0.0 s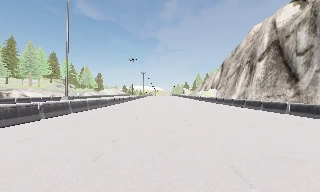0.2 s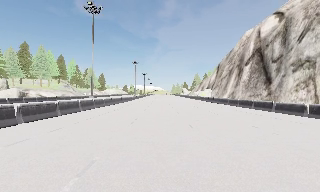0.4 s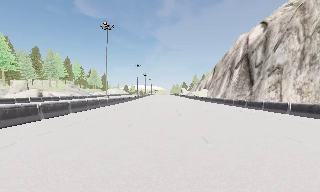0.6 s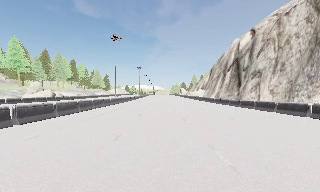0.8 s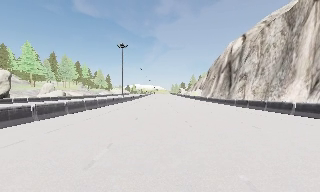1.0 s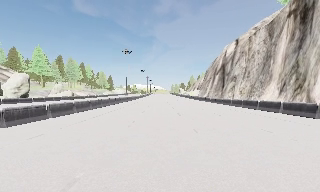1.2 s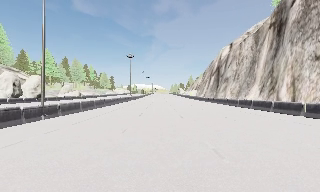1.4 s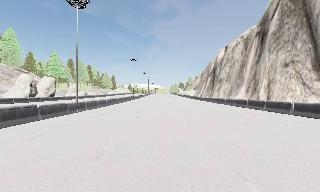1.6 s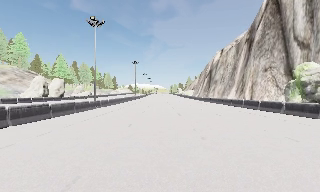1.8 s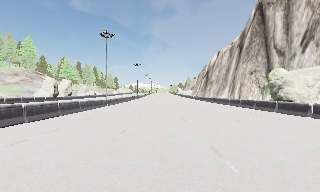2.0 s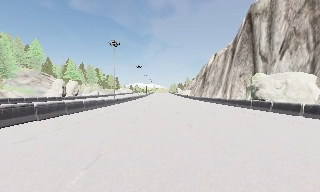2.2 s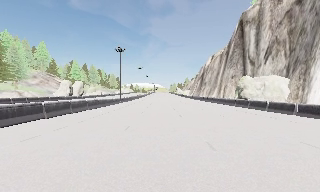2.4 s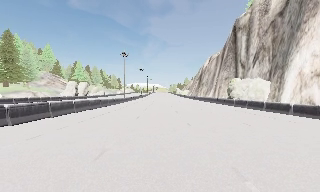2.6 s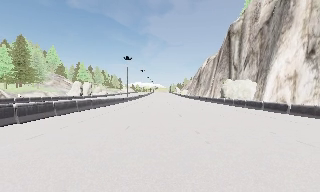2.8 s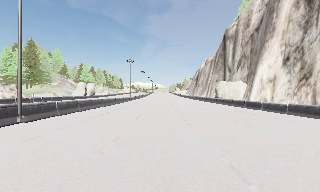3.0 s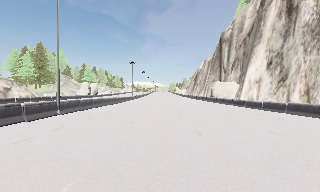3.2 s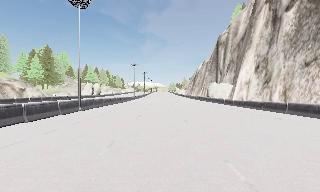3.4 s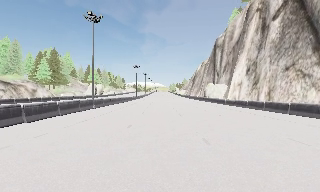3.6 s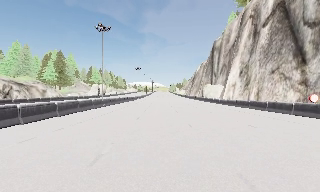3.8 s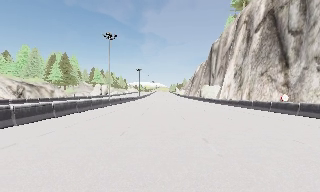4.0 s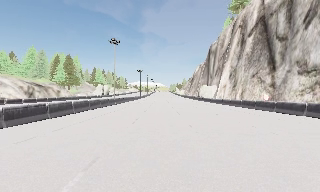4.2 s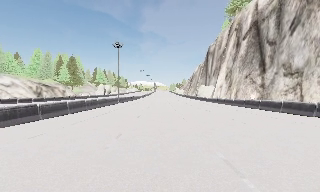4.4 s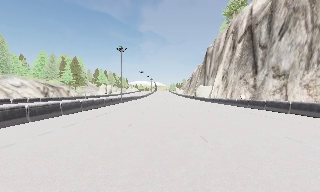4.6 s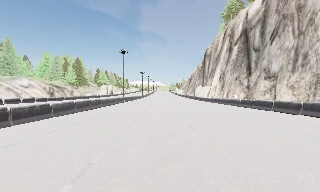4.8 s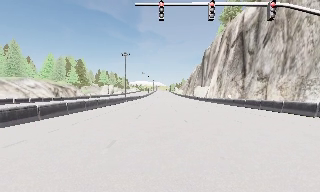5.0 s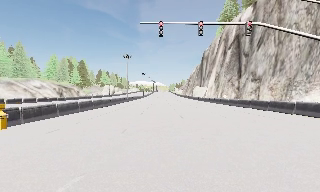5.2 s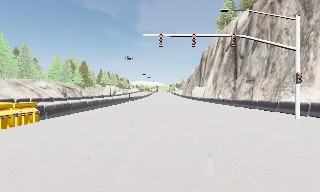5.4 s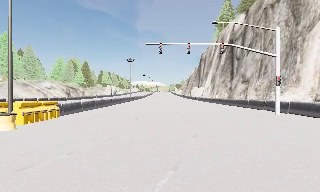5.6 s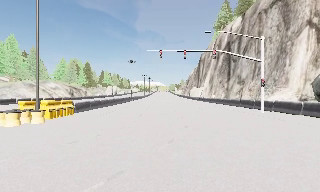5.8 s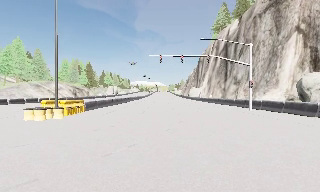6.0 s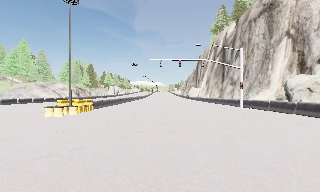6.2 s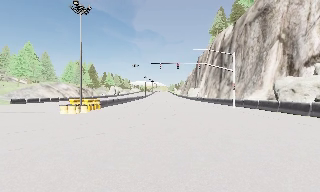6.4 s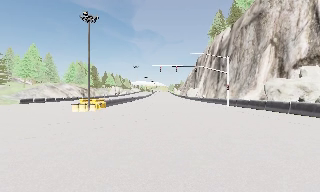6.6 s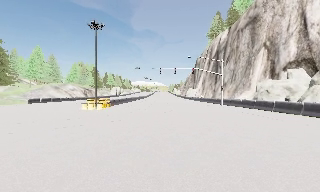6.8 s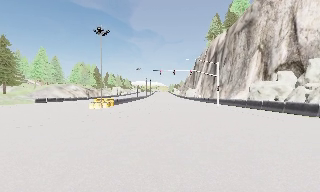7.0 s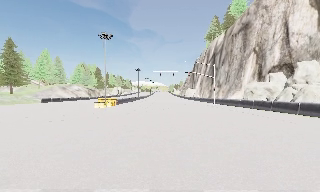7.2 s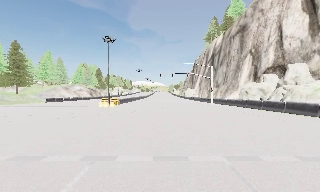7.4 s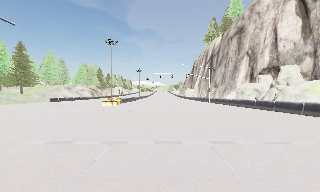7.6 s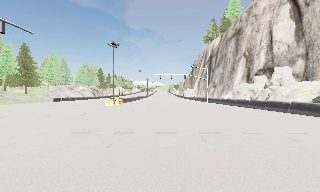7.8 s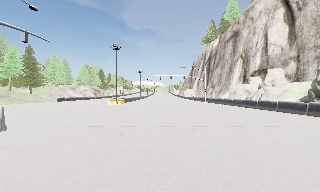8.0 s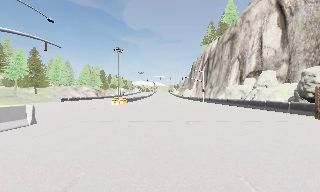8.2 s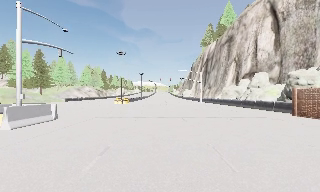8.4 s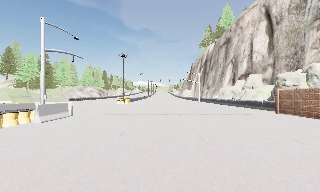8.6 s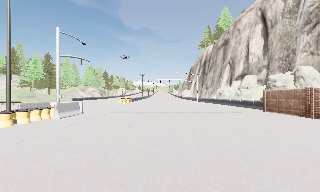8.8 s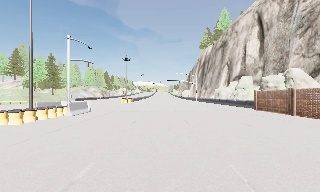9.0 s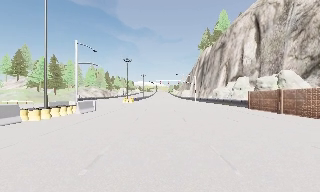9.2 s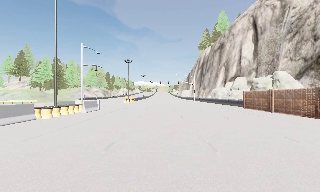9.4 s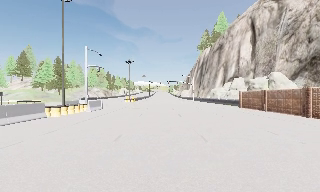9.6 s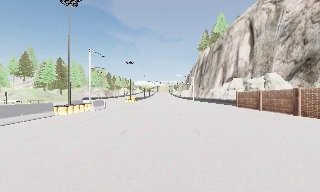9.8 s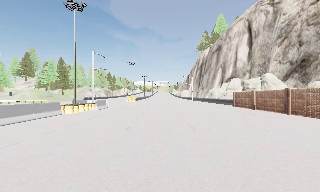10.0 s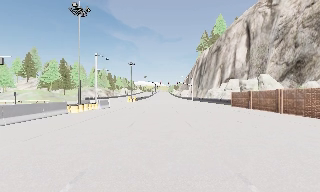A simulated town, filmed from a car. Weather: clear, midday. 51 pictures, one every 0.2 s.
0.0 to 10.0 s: The camera travels backward, about 140 m, so what stands in front gets smaller. It loses speed.
The film runs backward here.
